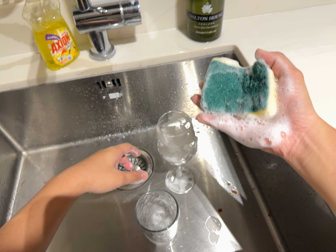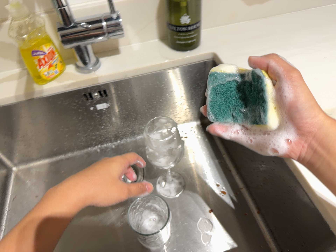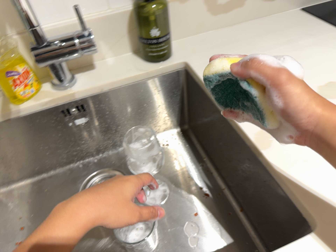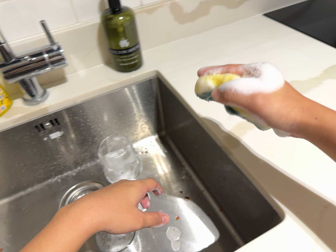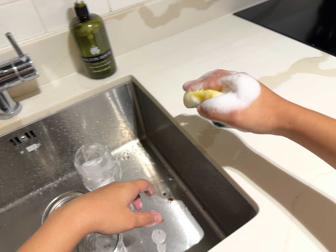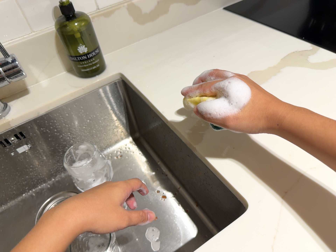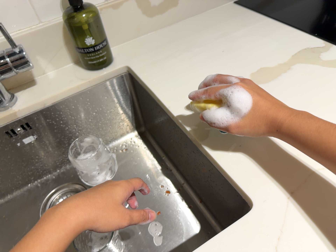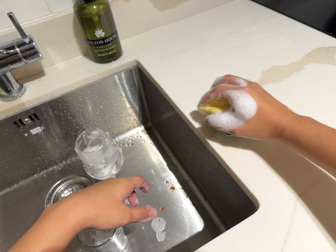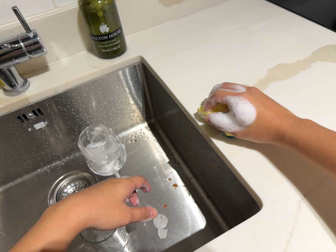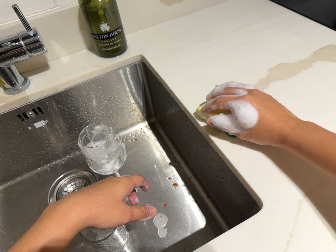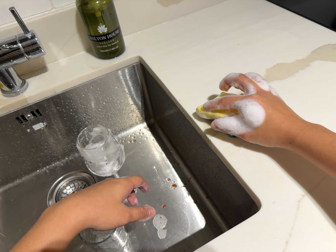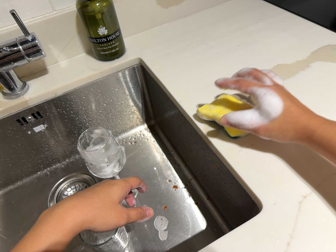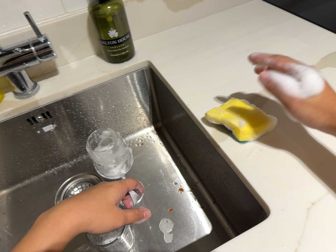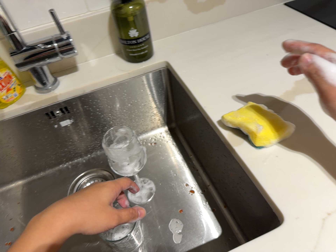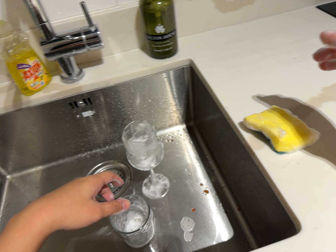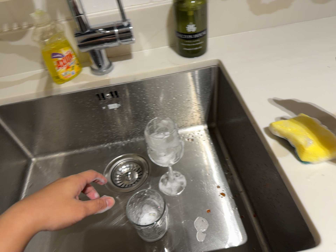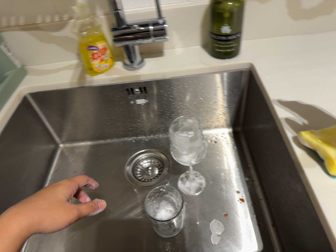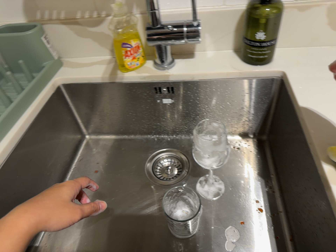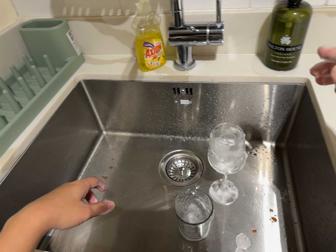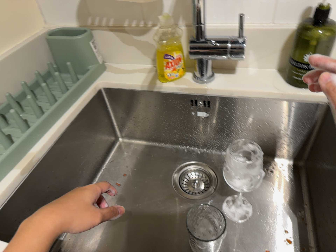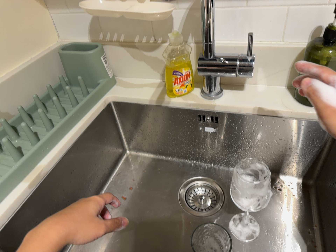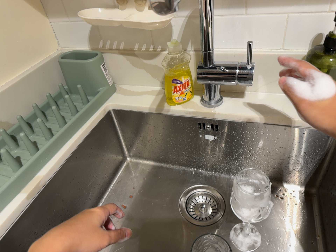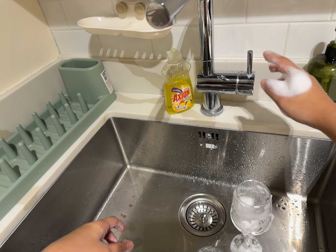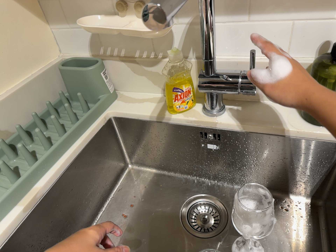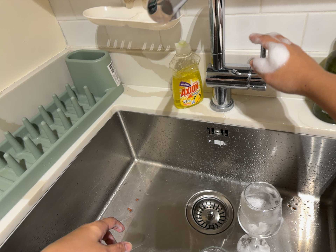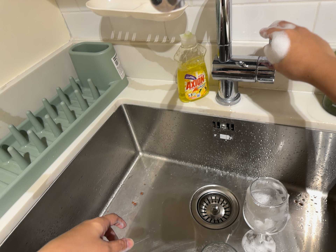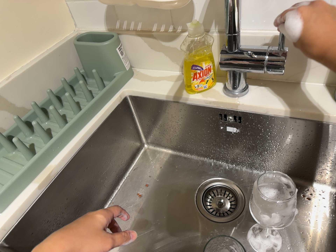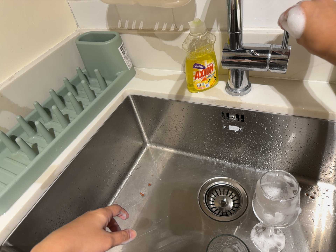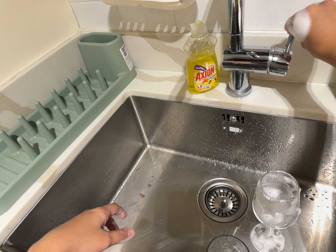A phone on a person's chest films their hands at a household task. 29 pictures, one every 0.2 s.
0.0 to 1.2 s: The camera pans to its right by about 10 degrees. It travels to its right, about 8 cm, so close, fixed things drift to the left. It rolls about its line of sight by about 15 degrees, and the scene rotates counterclockwise.
1.2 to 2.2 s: The camera shifts only a little, or ends up much as it began.
2.2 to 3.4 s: The scene slides to the right, as the camera pans about 20 degrees to its left. It rolls about its line of sight by about 25 degrees, and the scene rotates clockwise.
3.4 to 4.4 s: The scene slides to the right, as the camera pans about 10 degrees to its left. It travels toward the top of its view, about 6 cm, so close, fixed things drift downward.
4.4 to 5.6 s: The camera shifts only a little, or ends up much as it began.
The film runs forward here.
